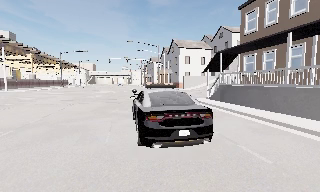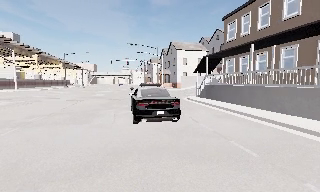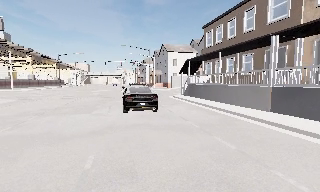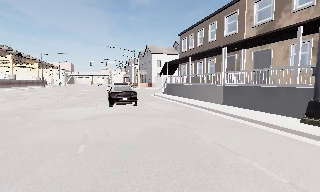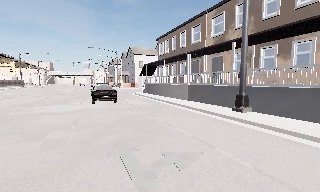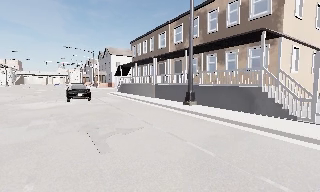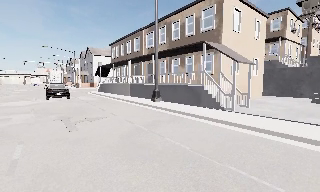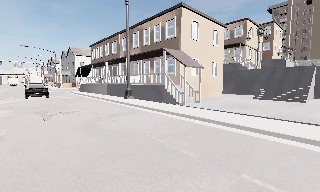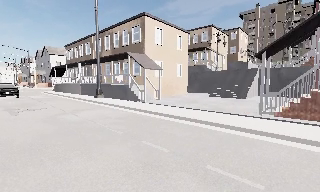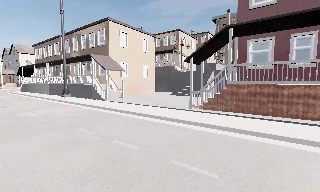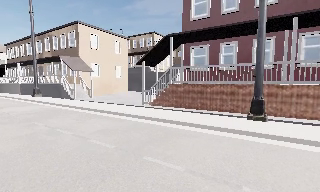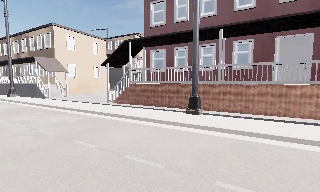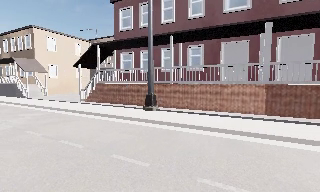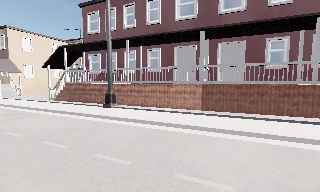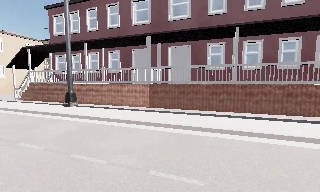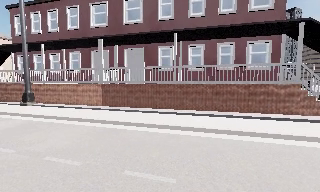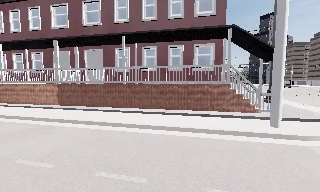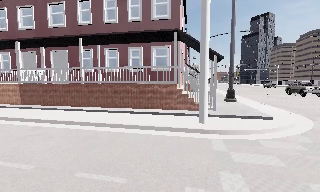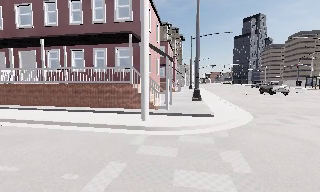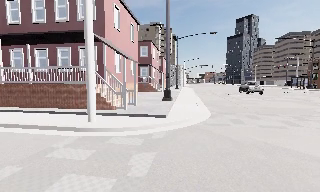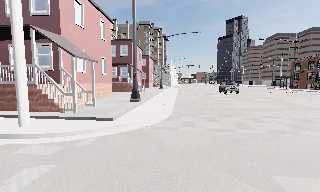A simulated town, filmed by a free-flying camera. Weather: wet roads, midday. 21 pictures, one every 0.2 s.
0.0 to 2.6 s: The scene slides to the left, as the camera pans about 55 degrees to its right. It travels backward and to its right, about 30 m.
2.6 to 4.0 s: The camera pans to its right, which is clockwise from overhead, by about 15 degrees. It travels to its right, about 15 m, so close, fixed things drift to the left.
The film runs backward here.
